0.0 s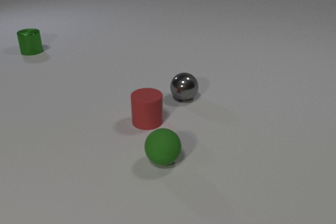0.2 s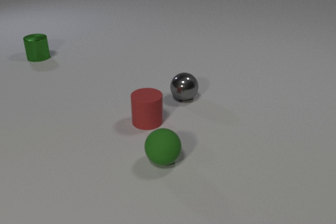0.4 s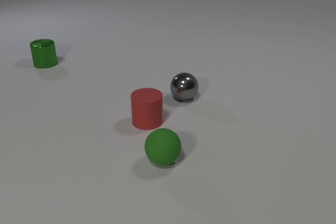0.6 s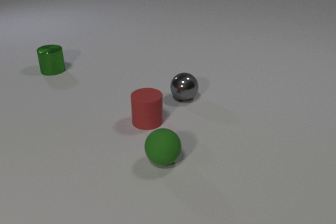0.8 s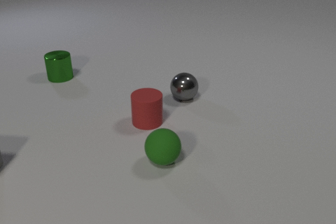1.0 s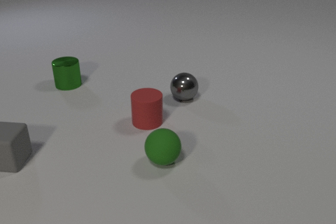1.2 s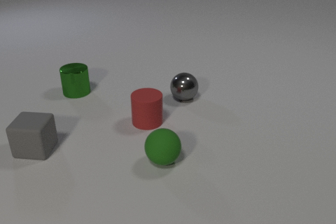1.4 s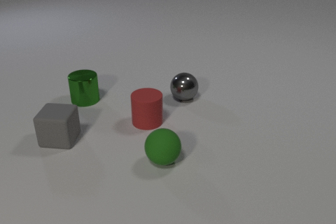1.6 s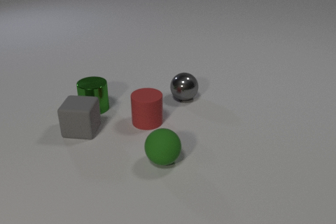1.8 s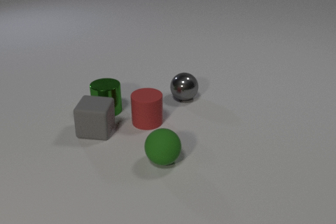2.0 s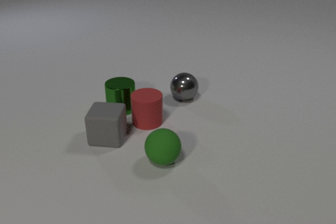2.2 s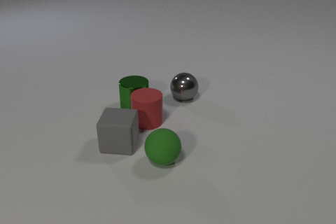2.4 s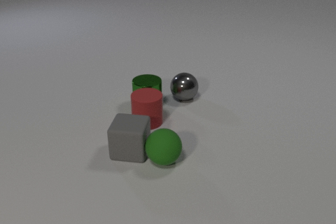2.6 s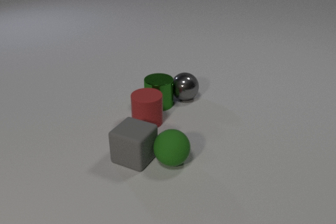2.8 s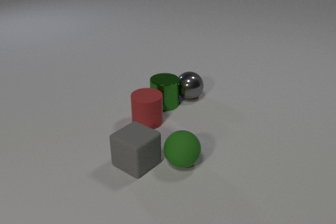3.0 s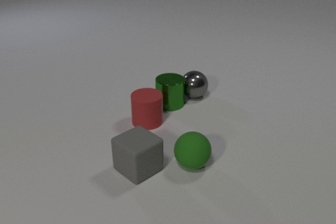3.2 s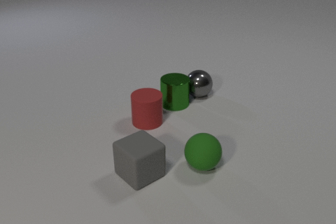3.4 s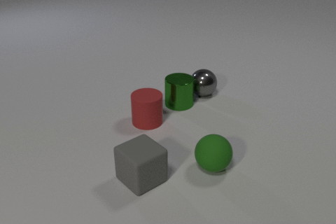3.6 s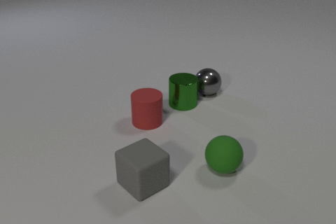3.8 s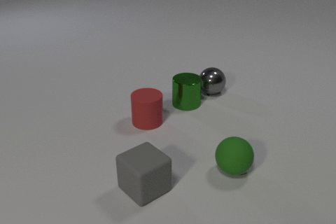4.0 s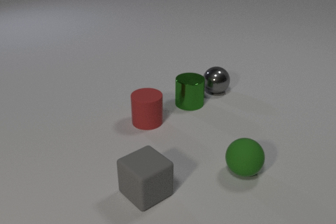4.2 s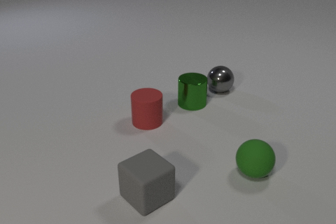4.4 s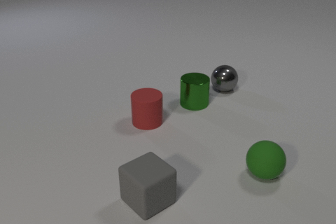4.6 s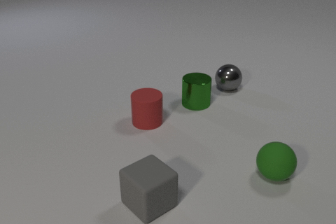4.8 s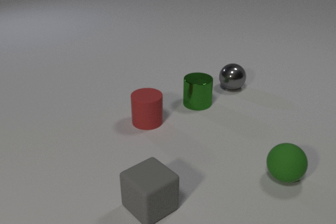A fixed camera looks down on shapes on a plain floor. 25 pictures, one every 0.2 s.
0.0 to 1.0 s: The green metal cylinder slides toward the camera. The gray rubber cube comes in at the left edge, slides to the right.
1.0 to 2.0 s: The green metal cylinder slides toward the camera and to the right. The gray rubber cube slides to the right. The green metal cylinder and the gray rubber cube collide.
2.0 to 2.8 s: The green metal cylinder slides to the right. The gray rubber cube slides toward the camera and to the right, spins clockwise seen from above by about 30 degrees, its near face sliding to the left. The green rubber sphere rolls to the right. The gray rubber cube and the green rubber sphere collide. The green metal cylinder and the gray metal sphere collide.
2.8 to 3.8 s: The green metal cylinder slides to the right. The gray rubber cube slides toward the camera. The gray metal sphere rolls to the right and away from the camera. The green rubber sphere rolls to the right.
3.8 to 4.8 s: The green metal cylinder slides to the right. The gray rubber cube slides toward the camera. The gray metal sphere rolls to the right and away from the camera. The green rubber sphere rolls to the right.
How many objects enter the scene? 1.
How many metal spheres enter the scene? 0.
Are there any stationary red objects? yes.
